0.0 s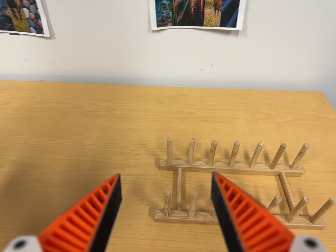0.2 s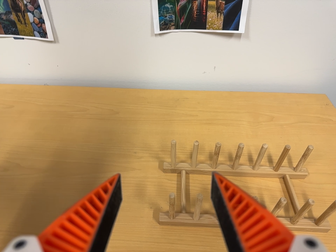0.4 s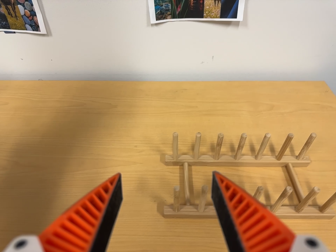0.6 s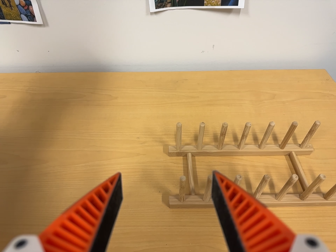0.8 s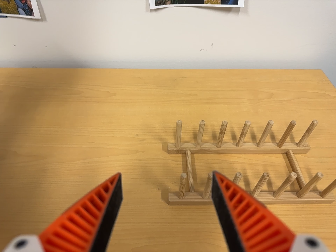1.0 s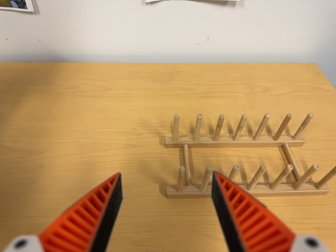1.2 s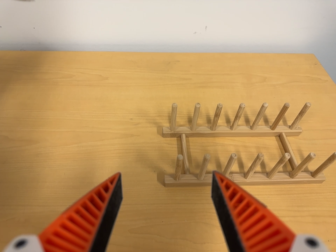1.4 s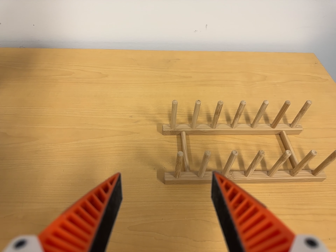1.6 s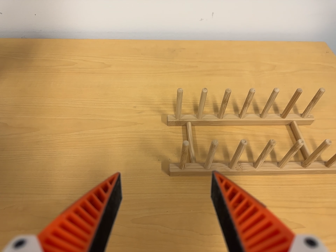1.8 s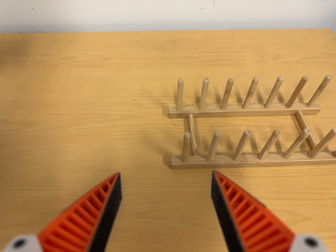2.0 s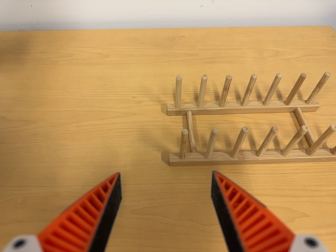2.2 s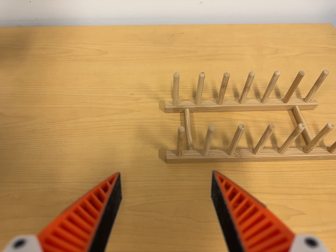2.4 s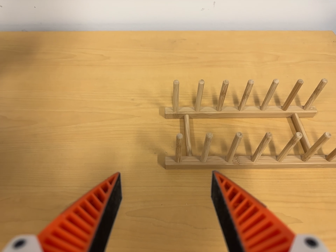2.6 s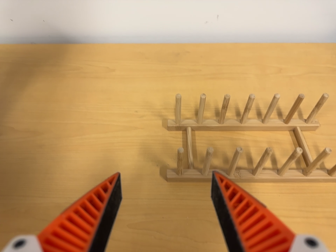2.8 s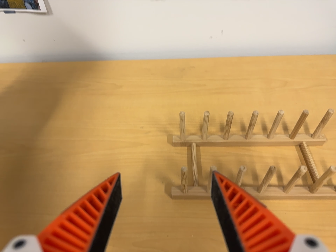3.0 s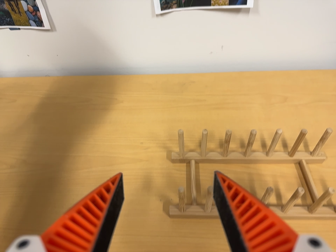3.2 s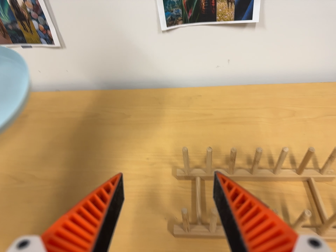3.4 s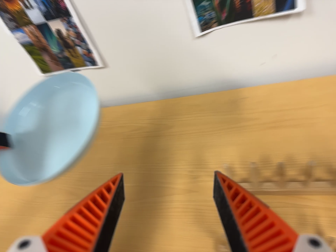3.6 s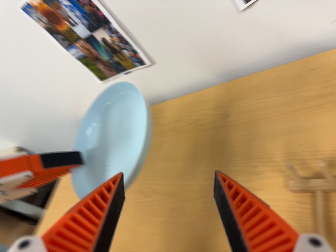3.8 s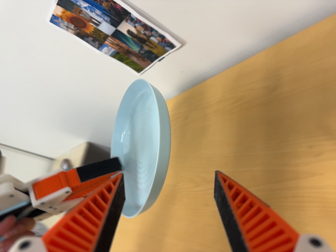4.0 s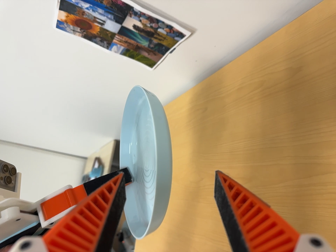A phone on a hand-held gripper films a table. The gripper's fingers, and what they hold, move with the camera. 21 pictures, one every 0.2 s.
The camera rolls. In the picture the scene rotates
counterclockwise.
The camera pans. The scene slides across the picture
to the right.
0.0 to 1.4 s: The camera travels to its left, about 5 cm.
1.4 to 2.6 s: The camera shifts only a little, or ends up much as it began.
2.6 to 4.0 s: The camera swings to its left by about 60 degrees, and the scene slides to the right. It travels to its right, toward the top of its view and forward, about 28 cm. Its aim tips toward the bottom of its view by about 10 degrees. It rolls about its line of sight by about 30 degrees, and the scene rotates counterclockwise.
The film runs forward here.
